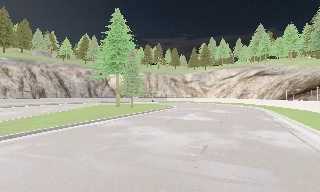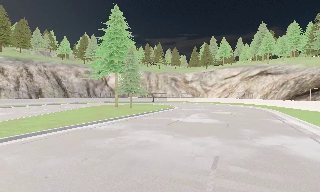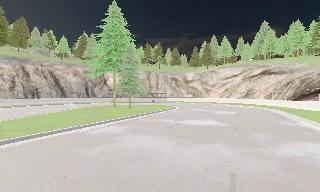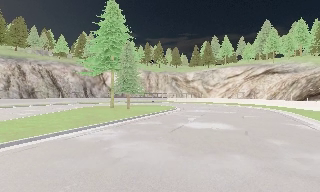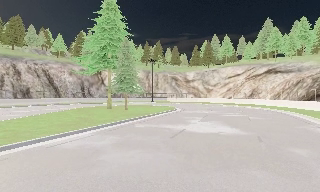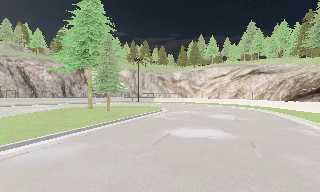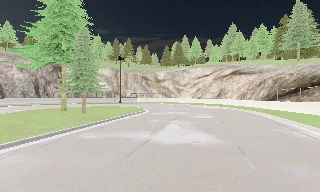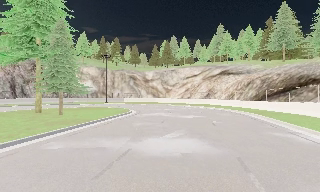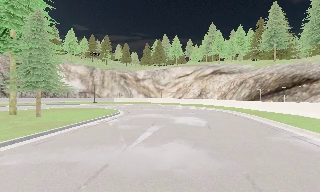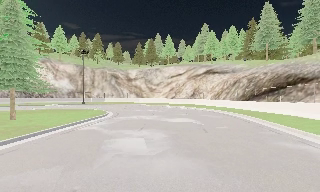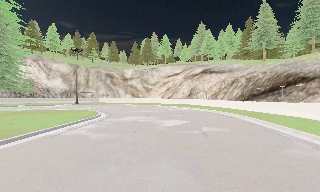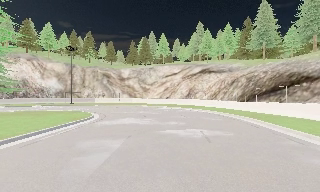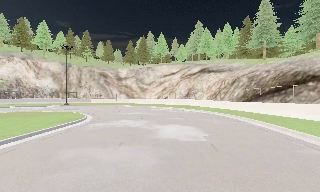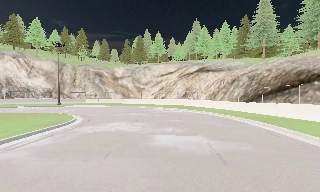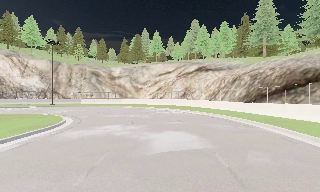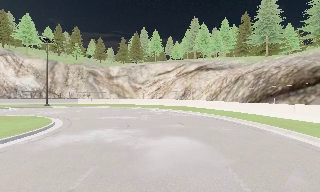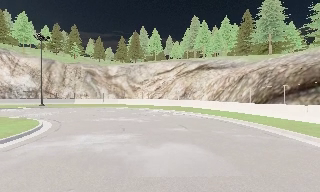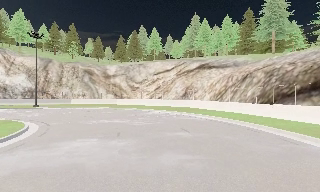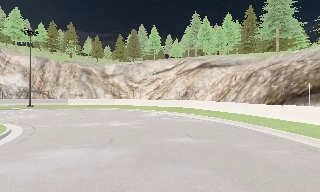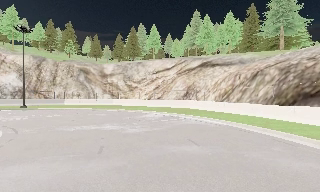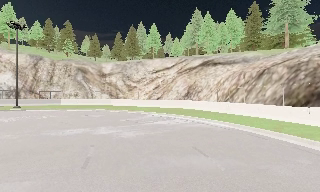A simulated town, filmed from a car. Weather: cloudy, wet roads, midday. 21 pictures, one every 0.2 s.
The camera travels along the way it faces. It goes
forward.
0.0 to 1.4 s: The camera pans to its right, which is clockwise from overhead, by about 15 degrees. It travels forward, about 8 m, so what stands in front looms larger.
1.4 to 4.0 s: The scene slides to the left, as the camera pans about 10 degrees to its right. It travels forward, about 14 m, so what stands in front looms larger.
The film runs forward here.
